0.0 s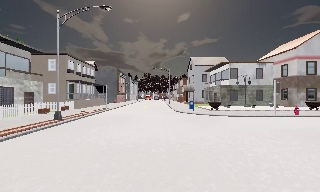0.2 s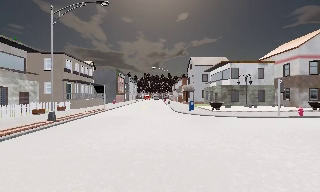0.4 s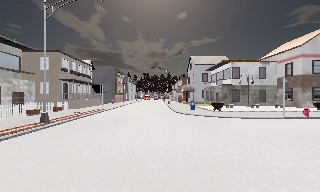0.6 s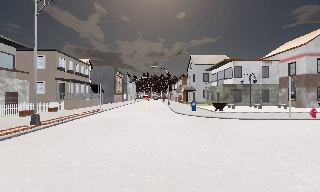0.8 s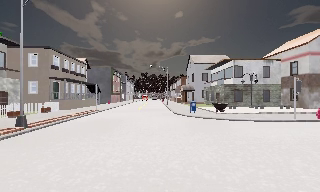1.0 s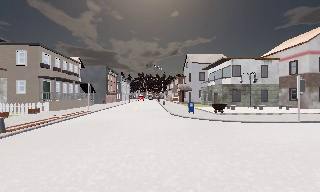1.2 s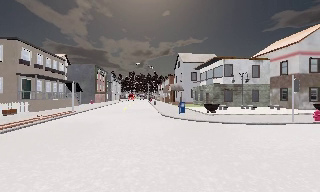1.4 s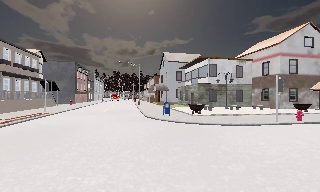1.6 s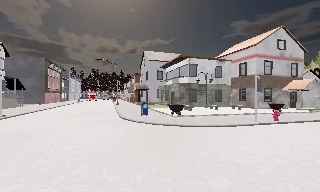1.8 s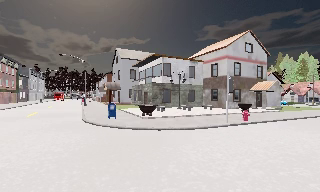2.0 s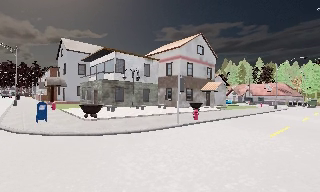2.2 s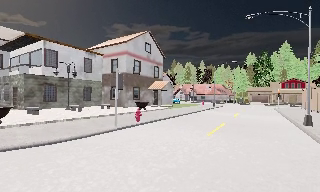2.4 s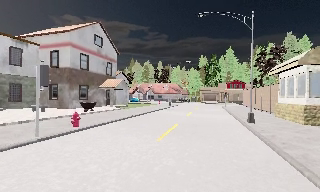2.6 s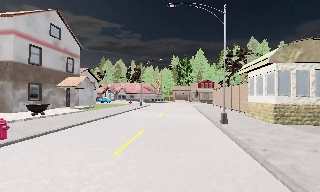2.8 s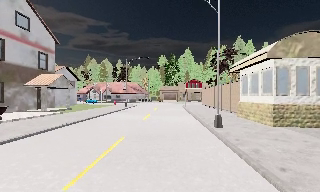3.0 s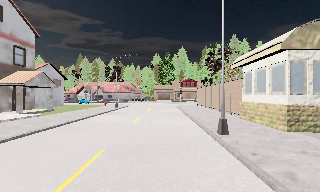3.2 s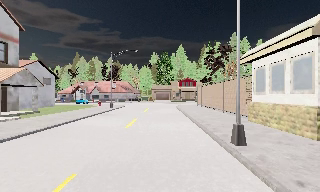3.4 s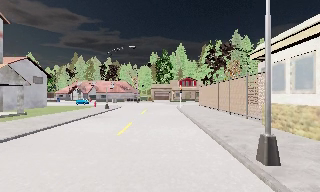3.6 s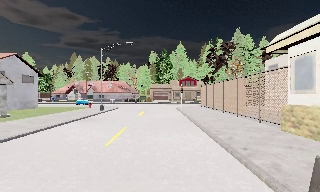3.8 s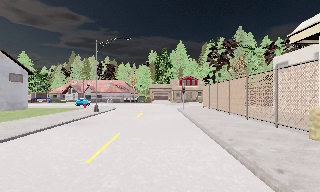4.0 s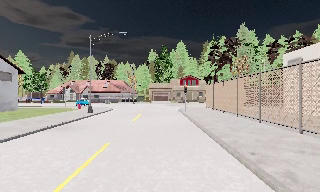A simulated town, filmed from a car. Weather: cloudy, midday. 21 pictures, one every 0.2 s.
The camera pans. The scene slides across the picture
to the left.
The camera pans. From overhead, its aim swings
clockwise.
0.0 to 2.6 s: The scene slides to the left, as the camera pans about 80 degrees to its right. It travels forward, about 13 m. It gains speed.
2.6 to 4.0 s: The camera travels forward, about 11 m, so what stands in front looms larger.
The film runs forward here.
